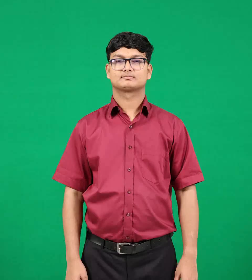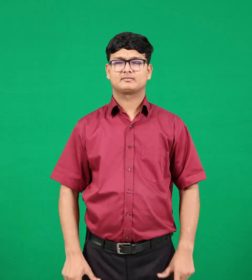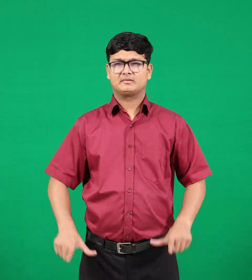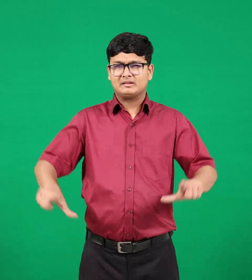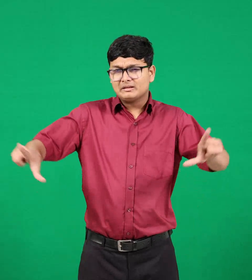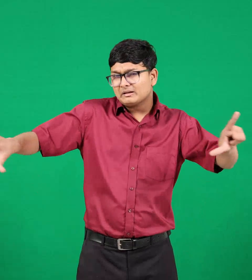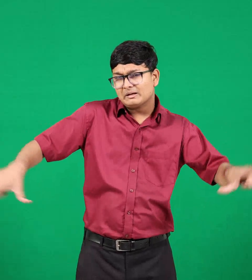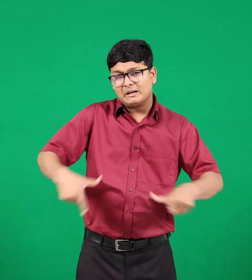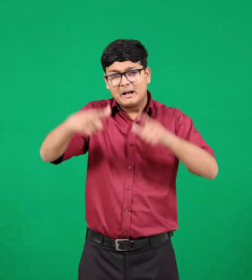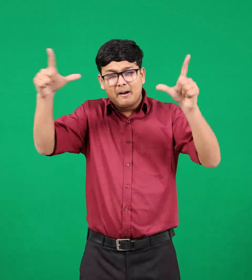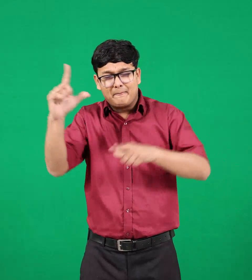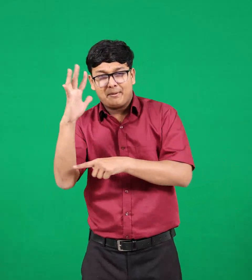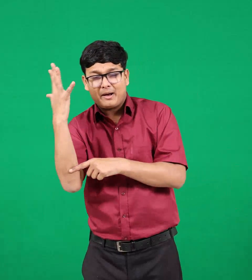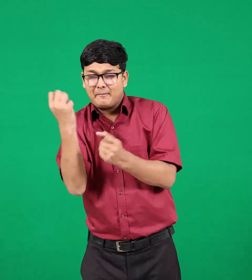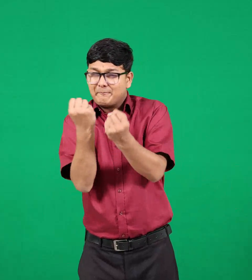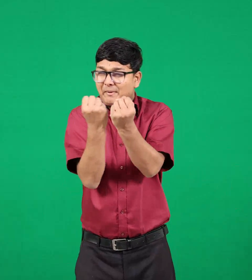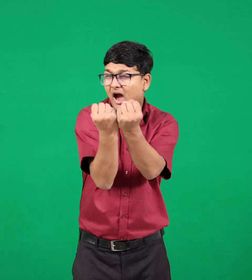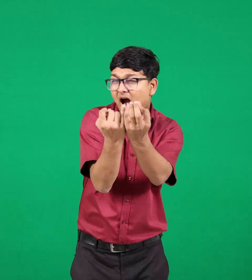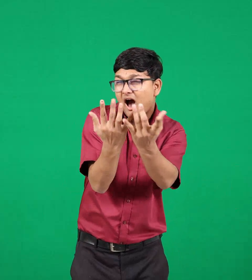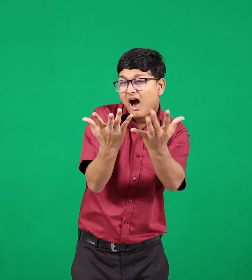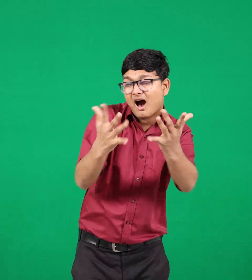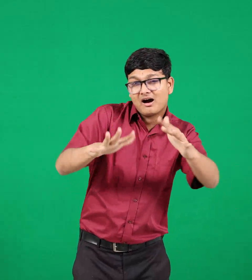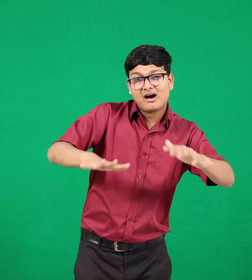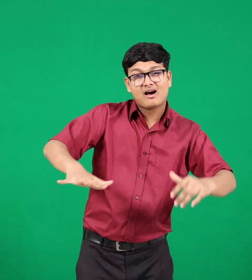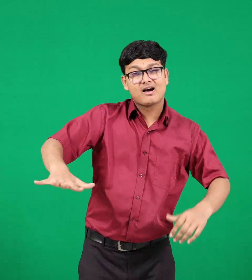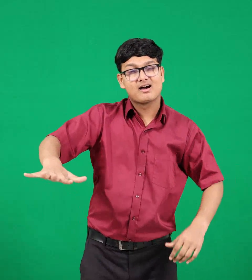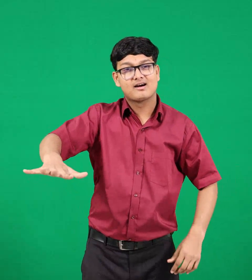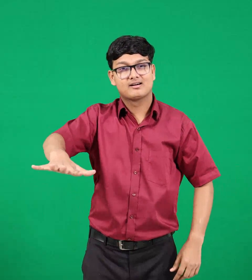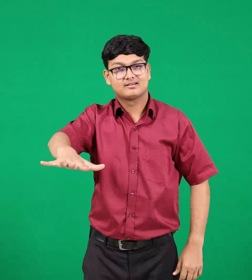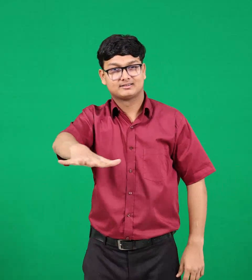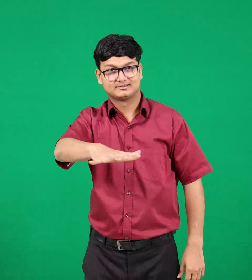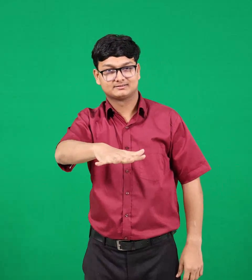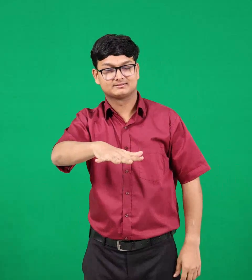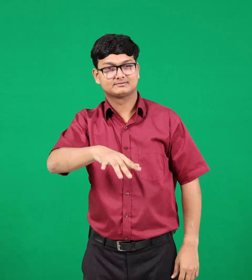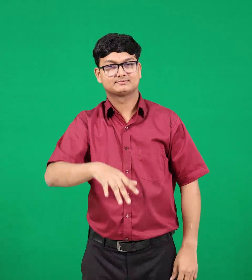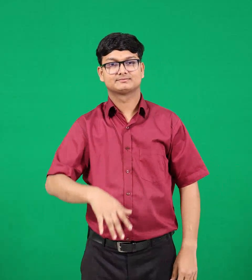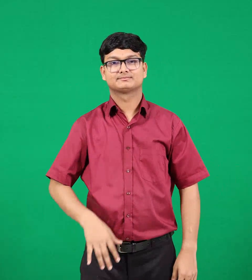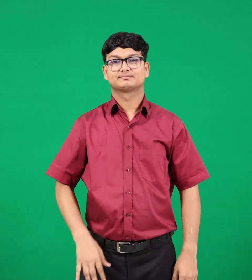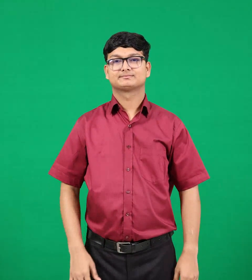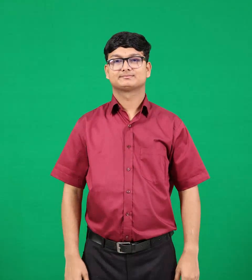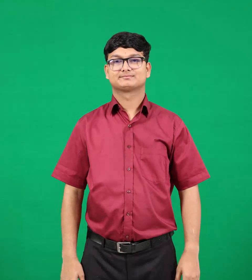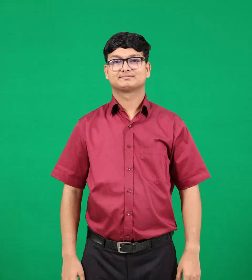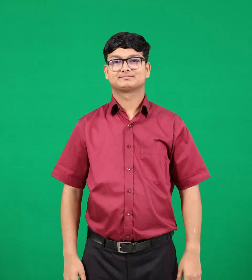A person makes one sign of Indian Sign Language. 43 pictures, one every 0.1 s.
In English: forest
